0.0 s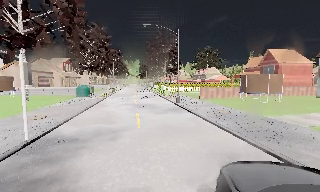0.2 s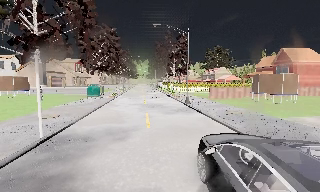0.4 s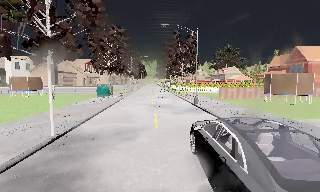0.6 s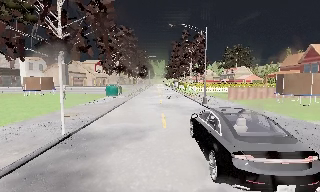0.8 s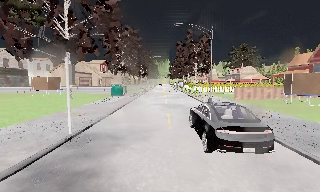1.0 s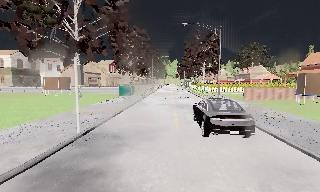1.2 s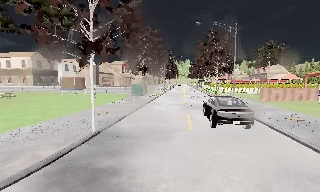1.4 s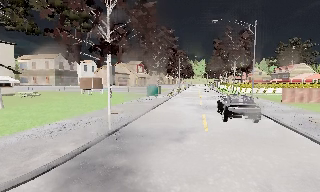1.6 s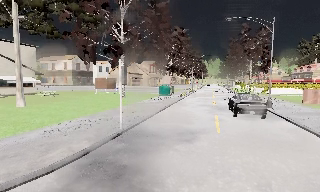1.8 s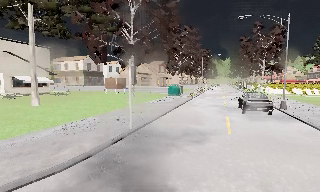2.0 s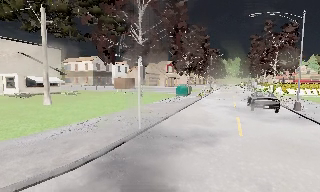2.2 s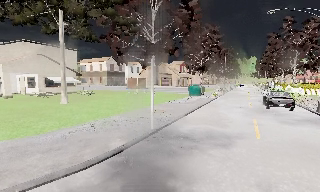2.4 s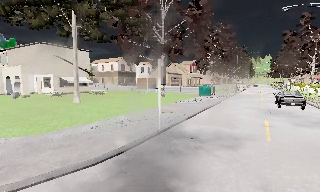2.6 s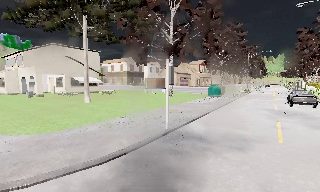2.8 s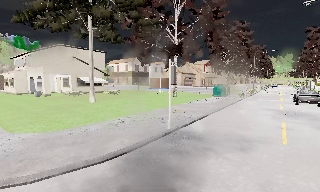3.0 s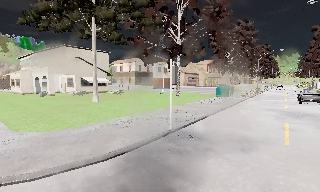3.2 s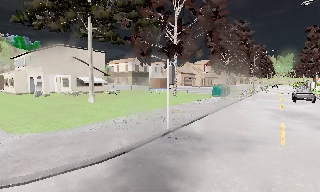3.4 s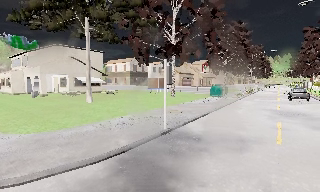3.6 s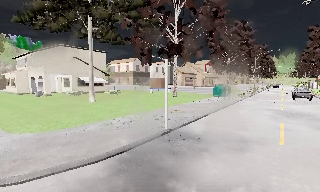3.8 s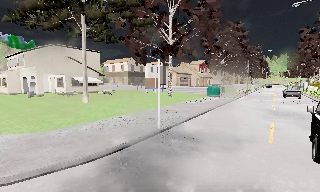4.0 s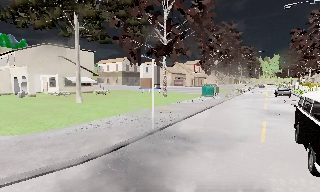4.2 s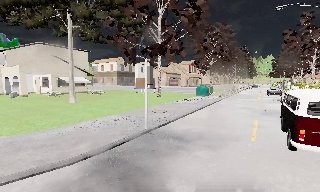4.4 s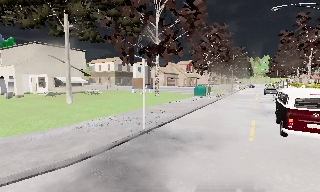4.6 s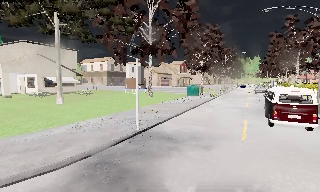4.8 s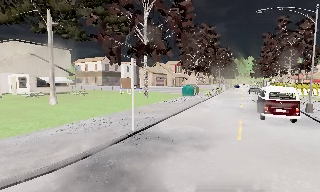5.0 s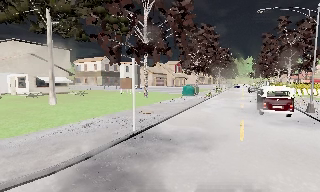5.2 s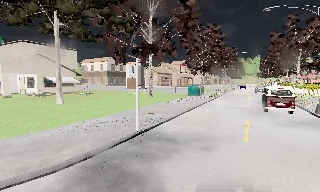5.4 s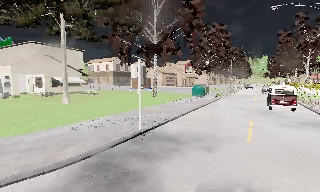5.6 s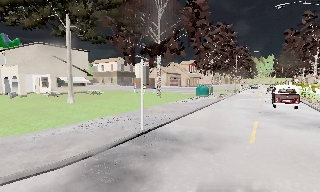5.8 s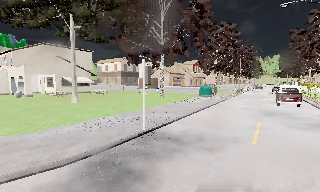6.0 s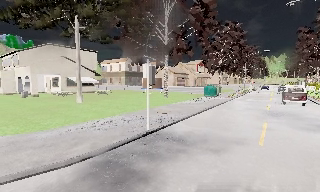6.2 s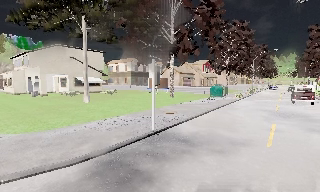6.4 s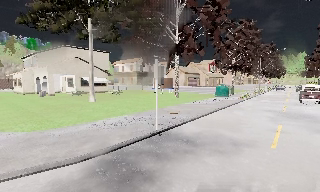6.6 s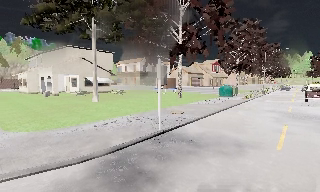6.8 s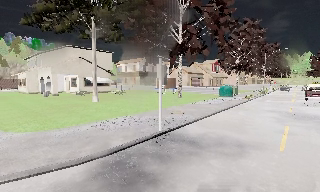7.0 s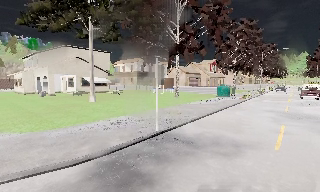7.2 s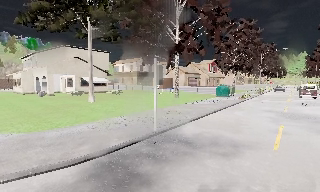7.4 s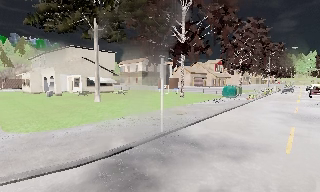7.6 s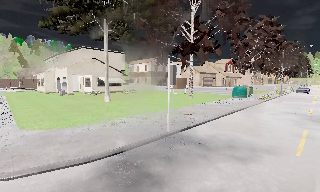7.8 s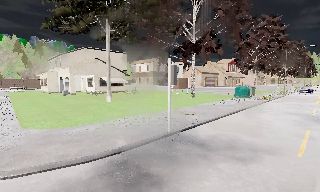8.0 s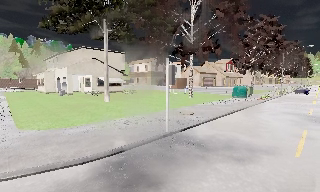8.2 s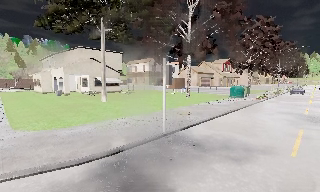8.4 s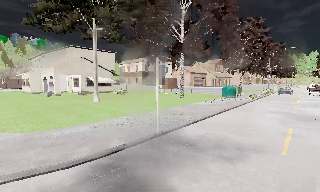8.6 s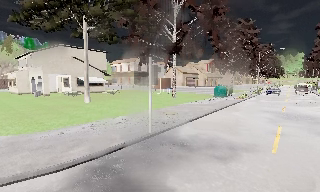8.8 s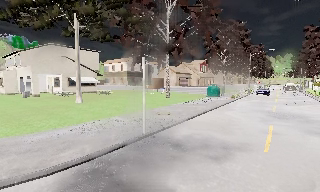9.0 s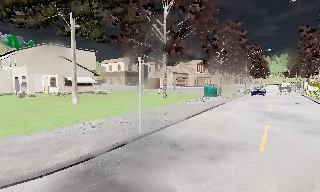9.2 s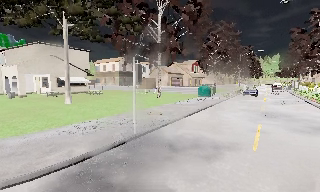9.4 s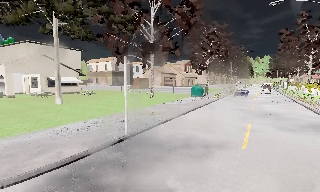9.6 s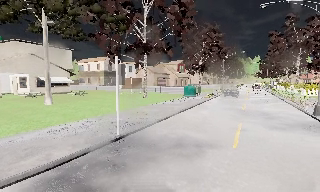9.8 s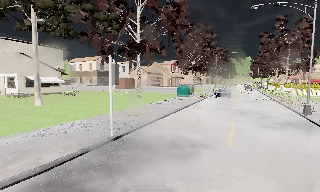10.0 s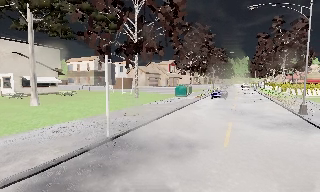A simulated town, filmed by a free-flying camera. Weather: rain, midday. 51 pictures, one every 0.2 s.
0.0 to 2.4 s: The scene slides to the right, as the camera pans about 40 degrees to its left.
2.4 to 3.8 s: The camera travels to its right, about 0.5 m.
3.8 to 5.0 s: The camera shifts only a little, or ends up much as it began.
5.0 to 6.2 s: The camera swings to its left by about 10 degrees, and the scene slides to the right.
6.2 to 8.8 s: The camera shifts only a little, or ends up much as it began.
8.8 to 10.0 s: The camera pans to its right, which is clockwise from overhead, by about 10 degrees.
The film runs forward here.
